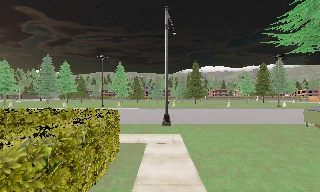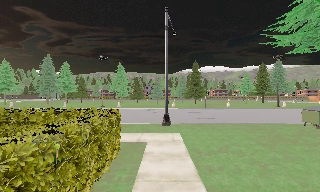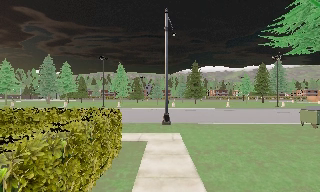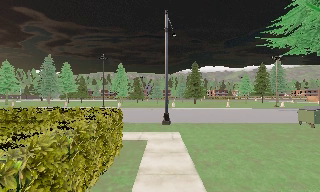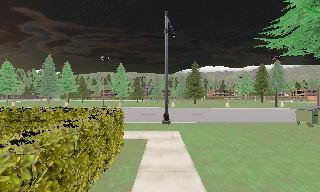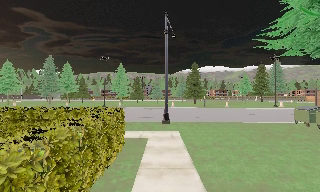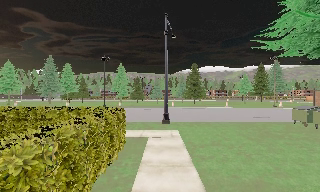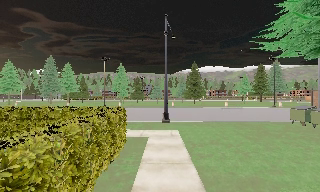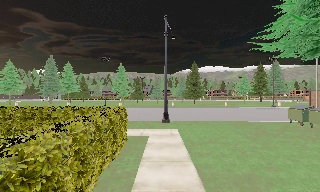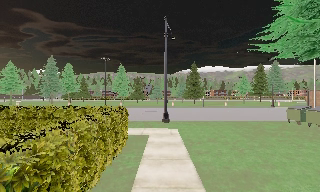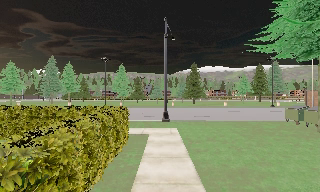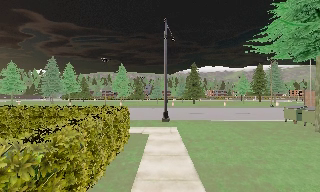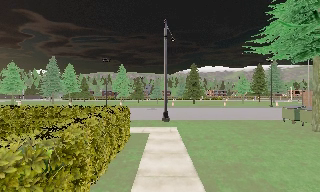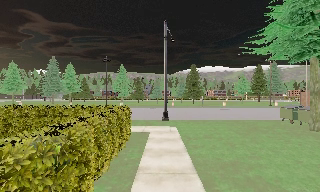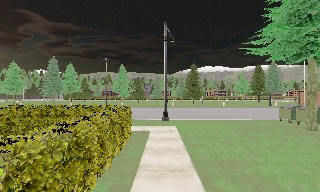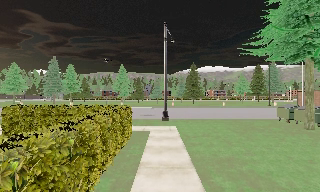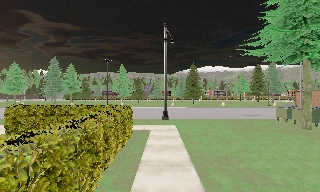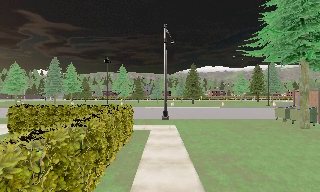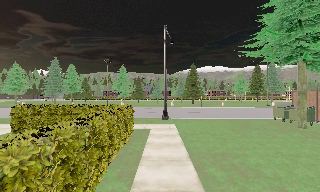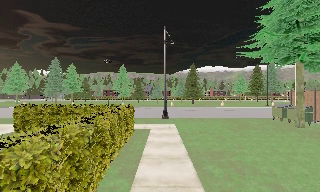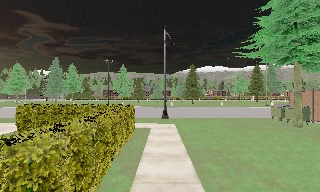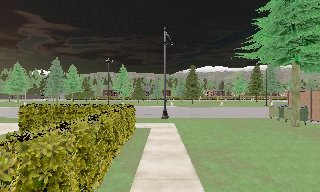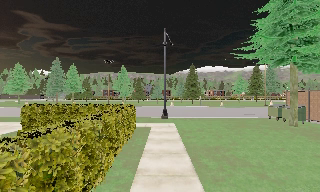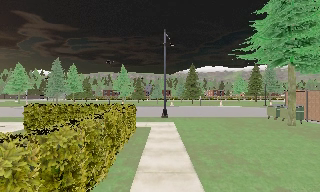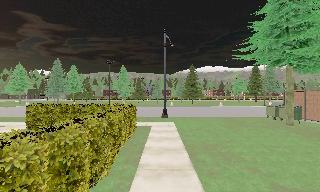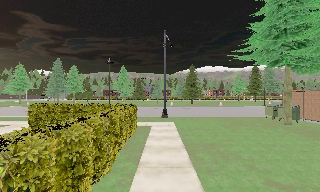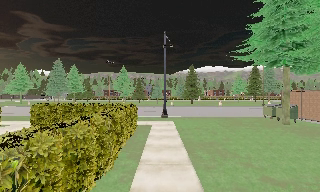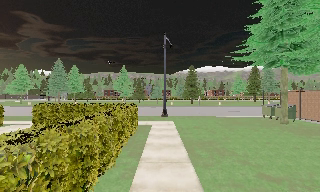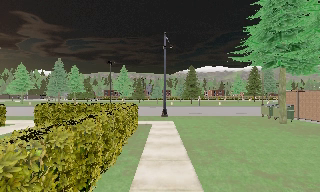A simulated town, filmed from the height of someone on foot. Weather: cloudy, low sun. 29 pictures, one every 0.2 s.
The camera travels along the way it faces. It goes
backward.
0.0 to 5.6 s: The camera travels backward, about 6 m, so what stands in front gets smaller.
The film runs backward here.
